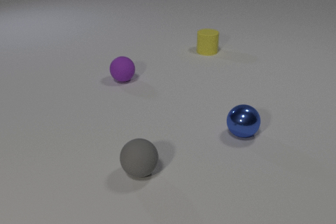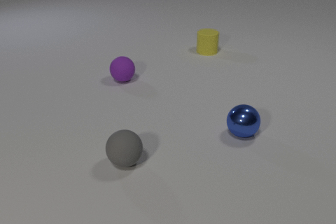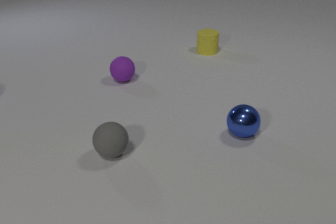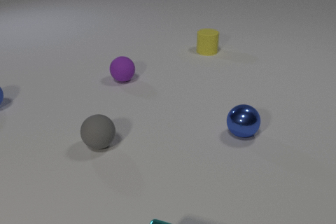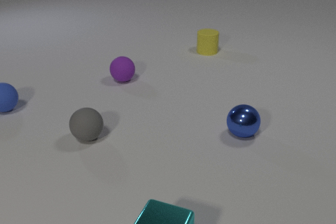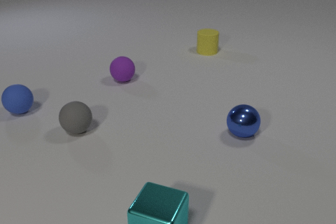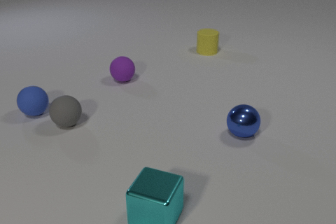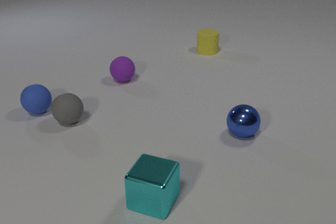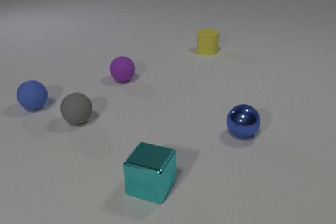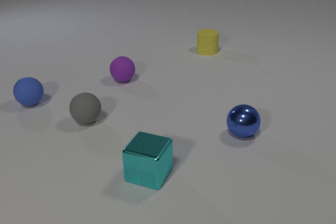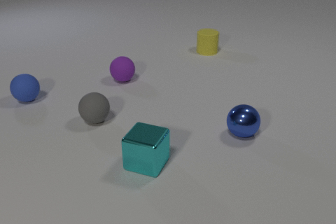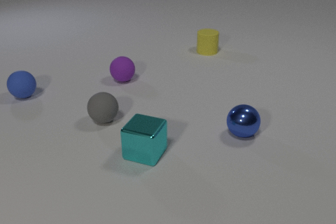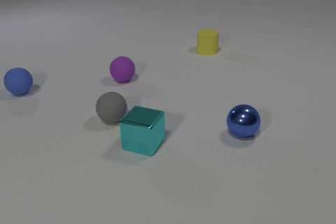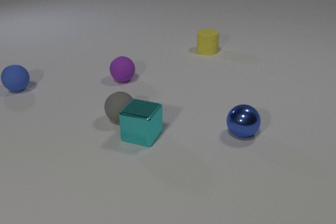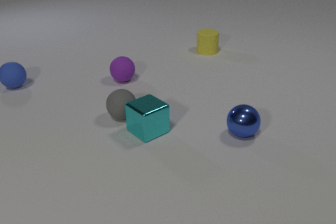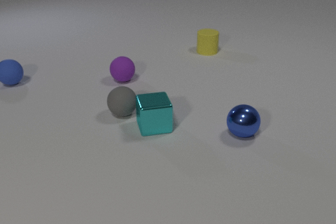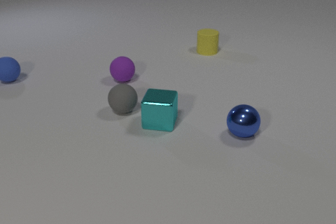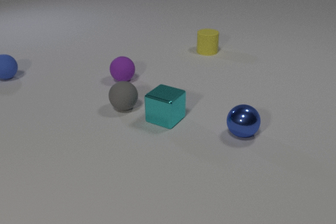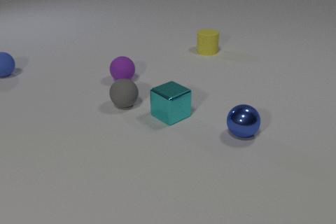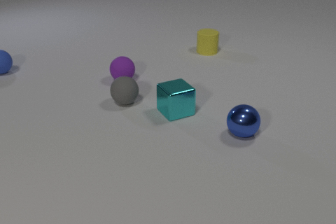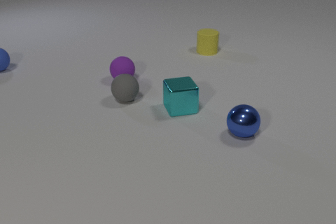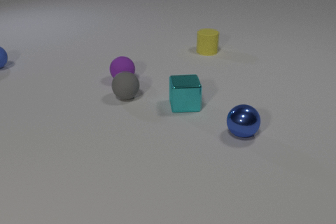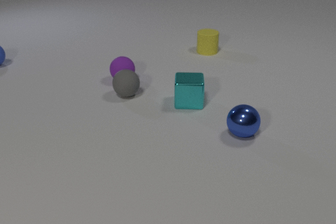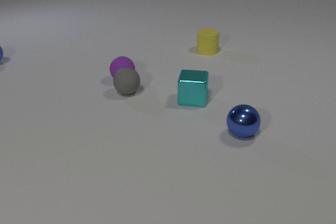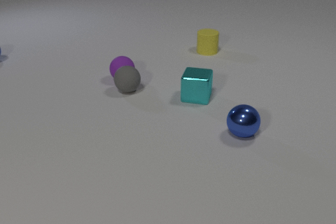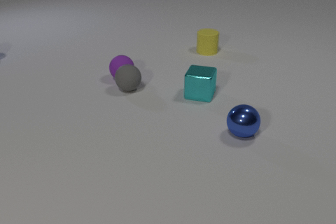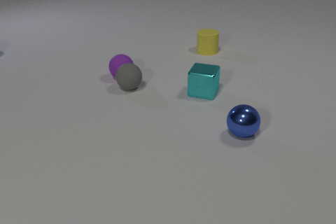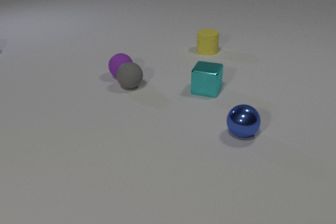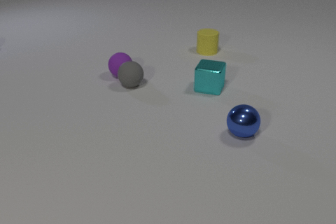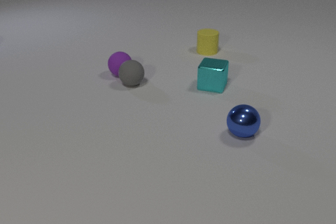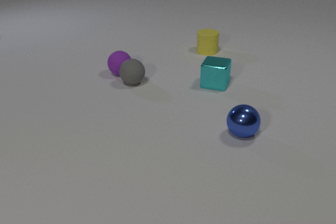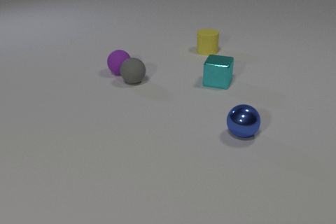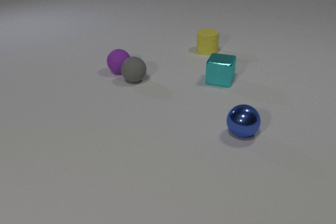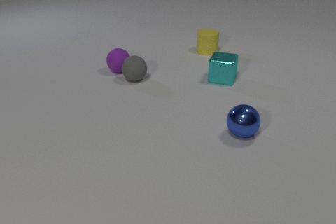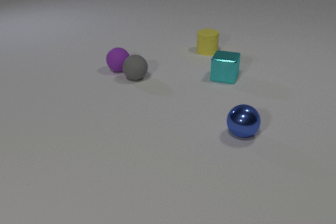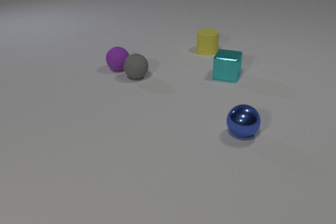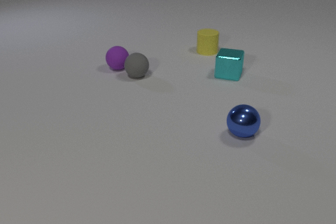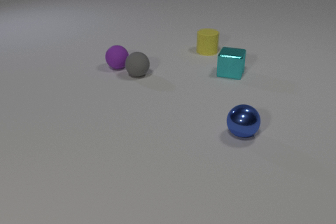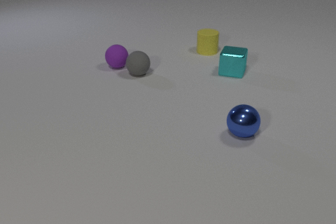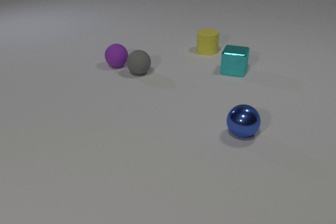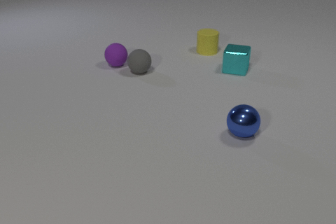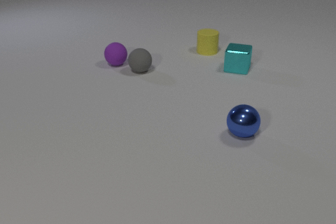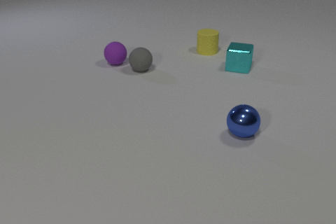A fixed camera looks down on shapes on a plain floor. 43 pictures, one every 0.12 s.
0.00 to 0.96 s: The blue rubber sphere comes in at the left edge, rolls to the right. The gray rubber sphere rolls away from the camera and to the left. The cyan metal cube comes in at the bottom edge, slides away from the camera. The blue rubber sphere and the gray rubber sphere collide.
0.96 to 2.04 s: The blue rubber sphere rolls away from the camera. The gray rubber sphere rolls to the right and away from the camera. The cyan metal cube slides away from the camera, spins so that its near face slides to the left, clockwise seen from above. The gray rubber sphere and the cyan metal cube collide.
2.04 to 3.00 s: The blue rubber sphere rolls away from the camera, leaves at the left edge. The gray rubber sphere rolls away from the camera. The cyan metal cube slides away from the camera and to the right, spins so that its near face slides to the left, clockwise seen from above. The gray rubber sphere and the purple rubber sphere collide.
3.00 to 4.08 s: The gray rubber sphere rolls away from the camera. The cyan metal cube slides away from the camera and to the right. The purple rubber sphere rolls away from the camera.
4.08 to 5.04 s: The gray rubber sphere rolls away from the camera. The cyan metal cube slides away from the camera and to the right. The purple rubber sphere rolls away from the camera.
What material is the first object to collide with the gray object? rubber.
How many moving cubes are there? 1.
What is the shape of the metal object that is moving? cube.
